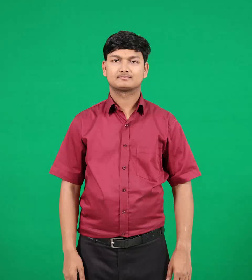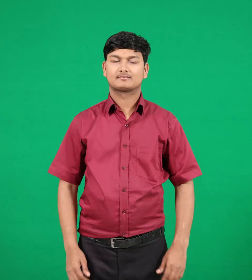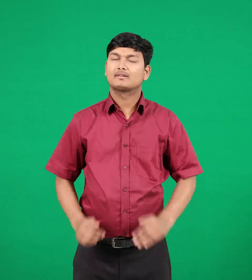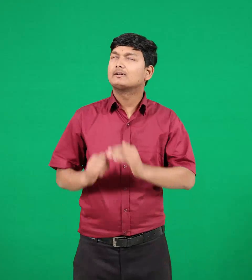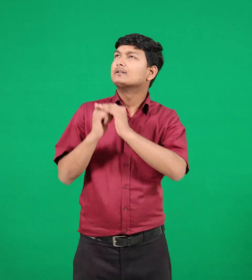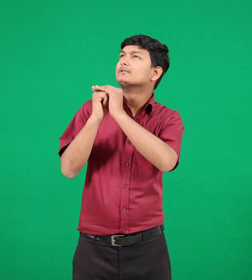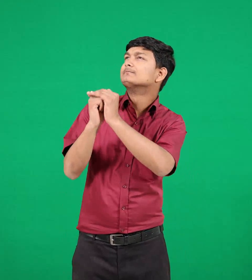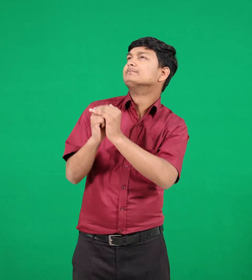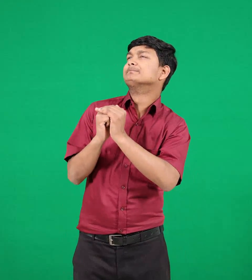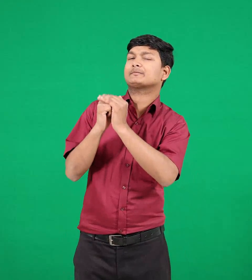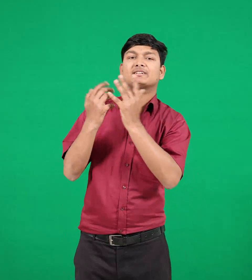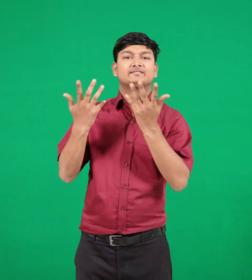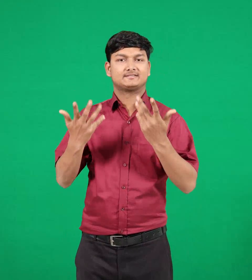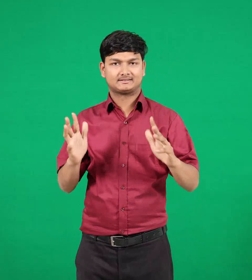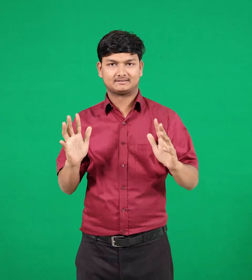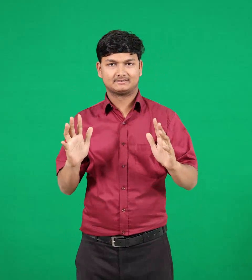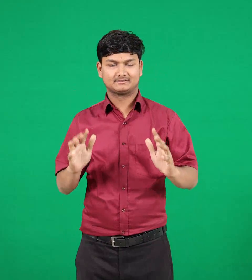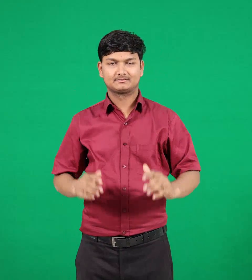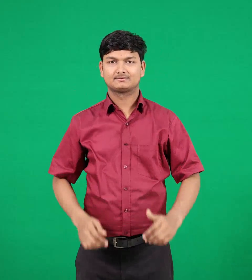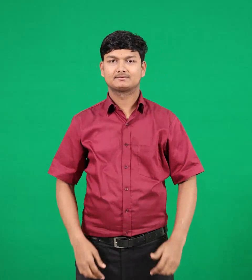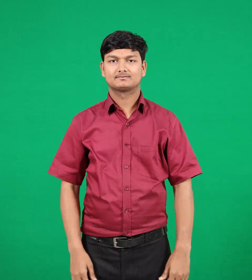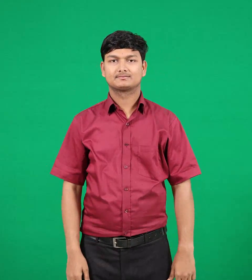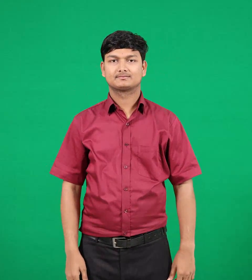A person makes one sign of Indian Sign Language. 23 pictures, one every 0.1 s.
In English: worshipped
